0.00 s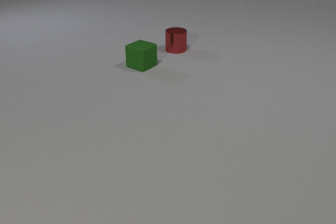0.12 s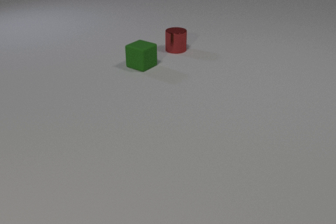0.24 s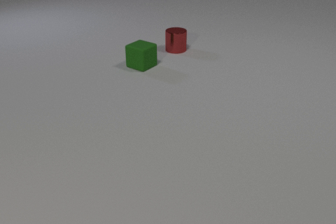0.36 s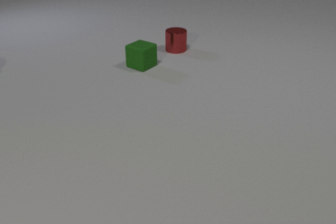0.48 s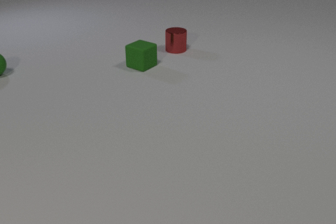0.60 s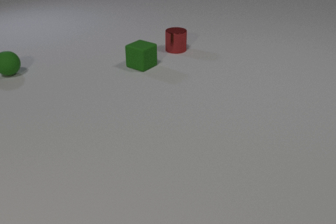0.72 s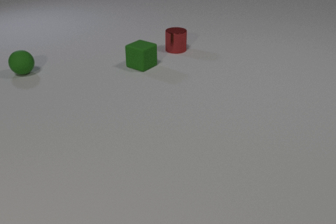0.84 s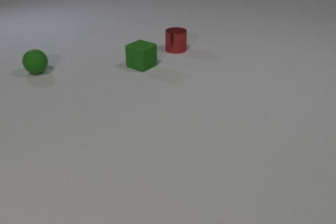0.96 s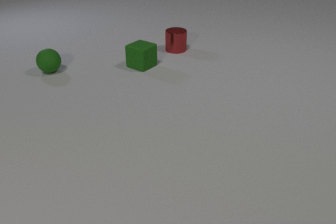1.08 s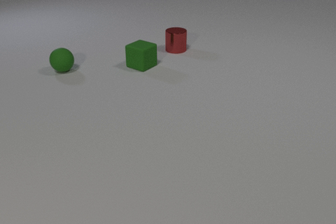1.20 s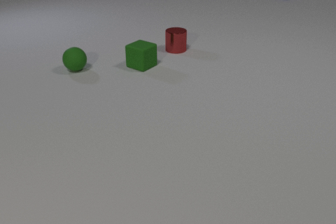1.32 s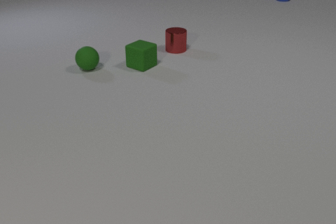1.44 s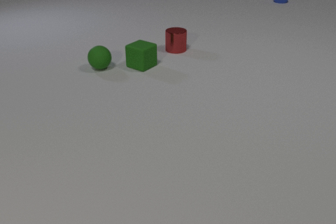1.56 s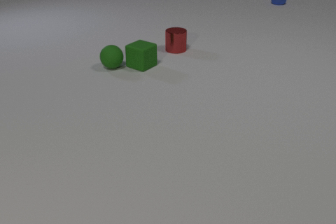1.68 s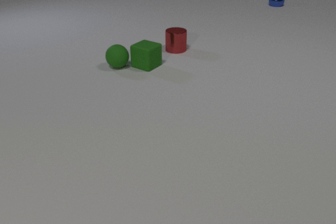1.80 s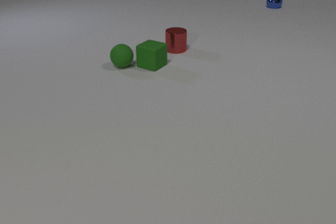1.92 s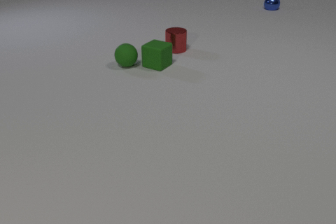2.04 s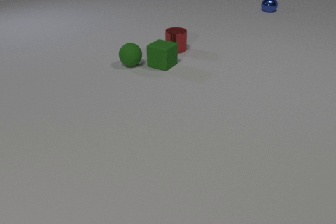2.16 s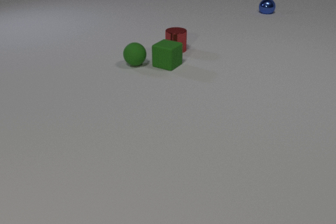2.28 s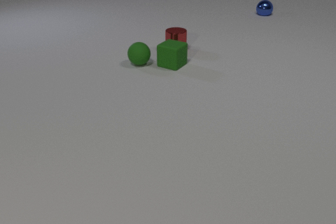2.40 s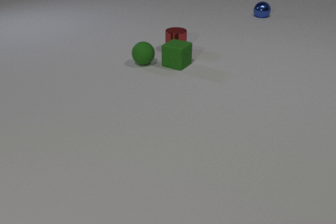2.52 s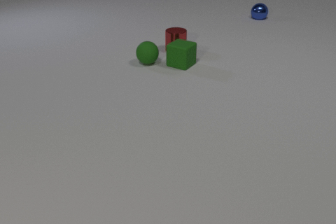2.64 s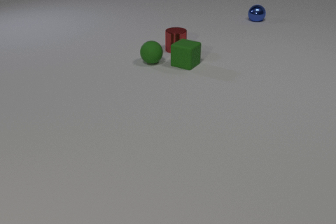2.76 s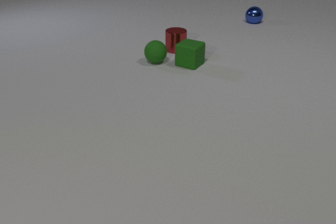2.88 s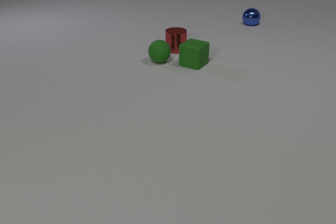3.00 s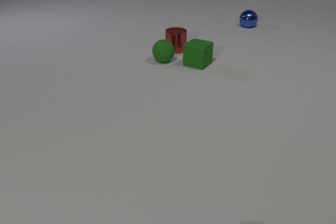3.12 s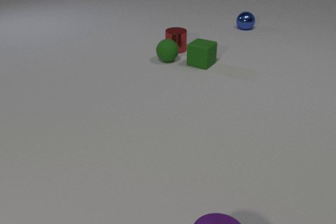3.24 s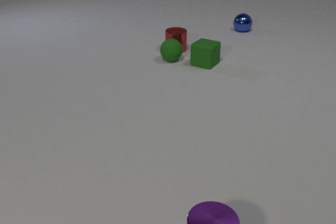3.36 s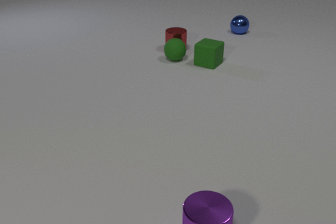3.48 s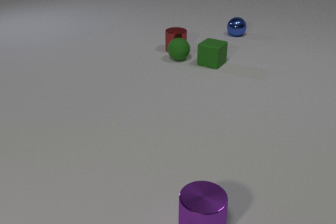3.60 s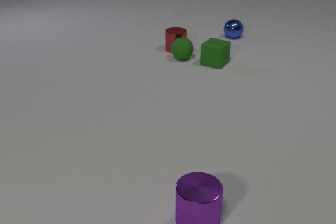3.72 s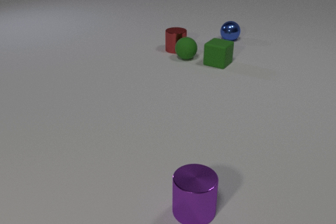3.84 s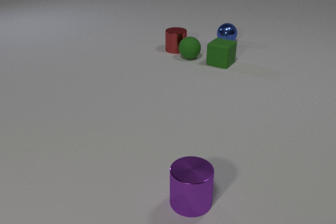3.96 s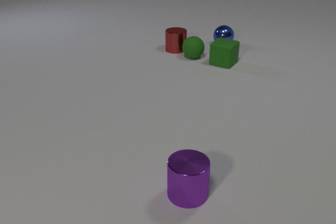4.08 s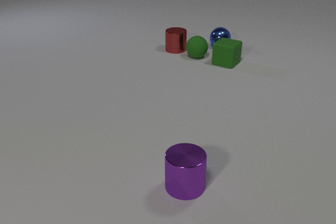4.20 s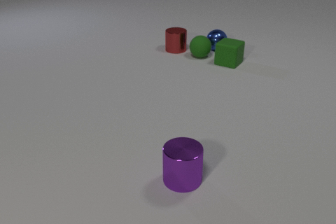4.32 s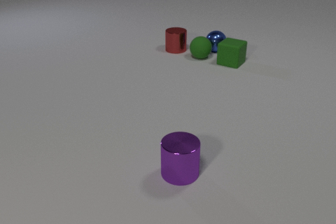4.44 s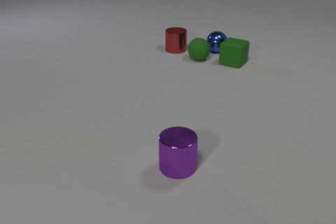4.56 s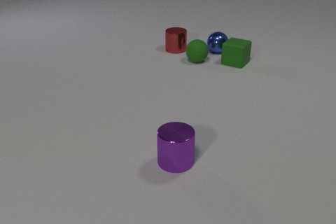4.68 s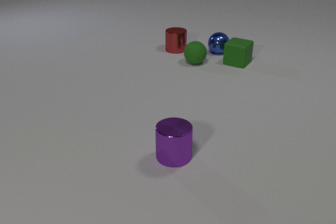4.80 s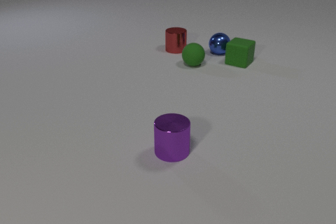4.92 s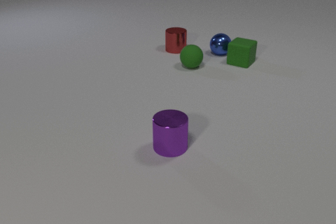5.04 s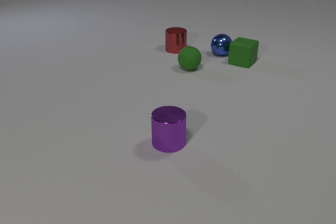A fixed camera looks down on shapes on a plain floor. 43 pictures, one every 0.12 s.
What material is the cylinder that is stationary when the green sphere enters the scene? metal.
What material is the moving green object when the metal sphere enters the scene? rubber.
How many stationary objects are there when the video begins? 2.
0.00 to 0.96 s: The green rubber sphere comes in at the left edge, rolls to the right.
0.96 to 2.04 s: The green rubber sphere rolls to the right. The green rubber cube slides to the right. The blue metal sphere comes in at the top edge, rolls toward the camera. The green rubber sphere and the green rubber cube collide.
2.04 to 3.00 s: The green rubber sphere rolls to the right. The green rubber cube slides to the right. The blue metal sphere rolls toward the camera.
3.00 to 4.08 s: The green rubber sphere rolls to the right. The green rubber cube slides to the right. The blue metal sphere rolls toward the camera. The purple metal cylinder comes in at the bottom edge, slides away from the camera.
4.08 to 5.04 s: The green rubber sphere rolls toward the camera. The green rubber cube slides to the right. The blue metal sphere rolls toward the camera. The purple metal cylinder slides away from the camera. The green rubber sphere and the blue metal sphere collide.
